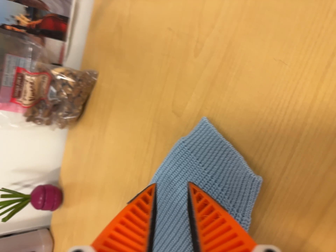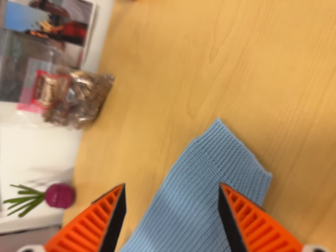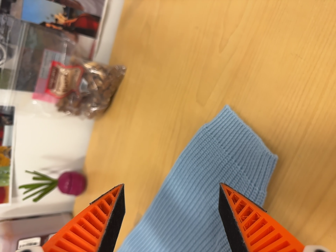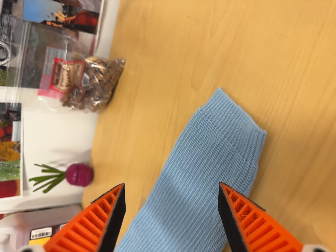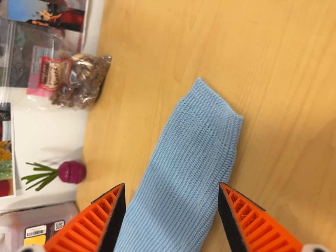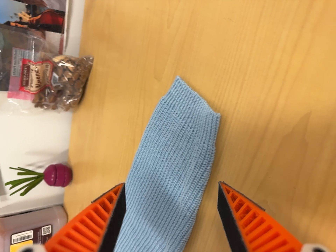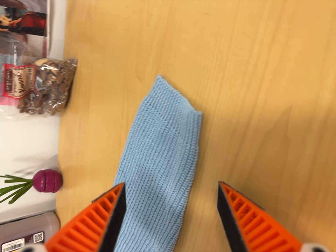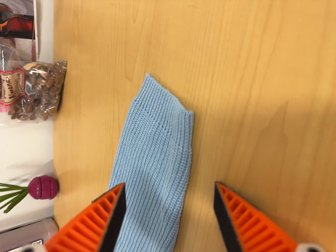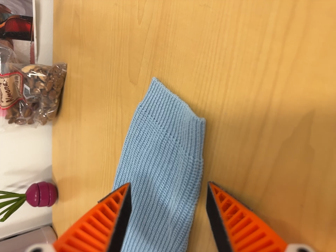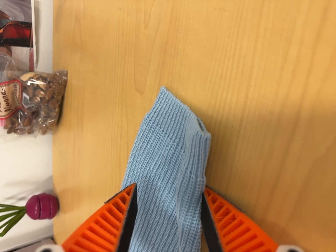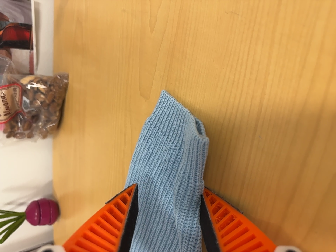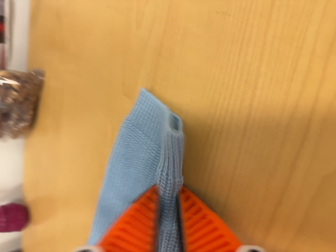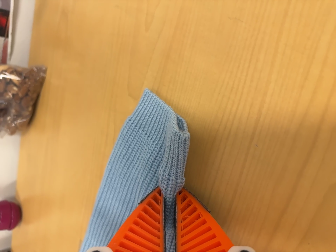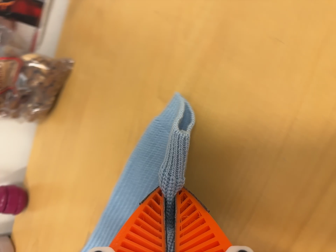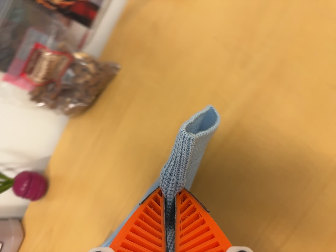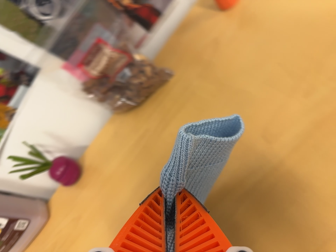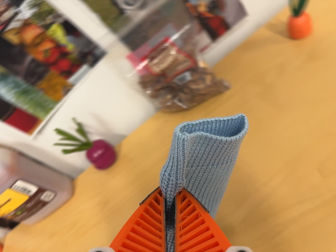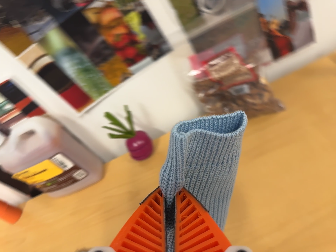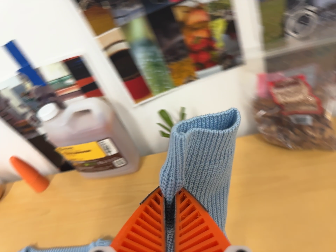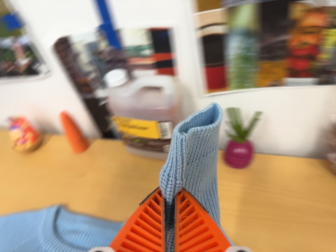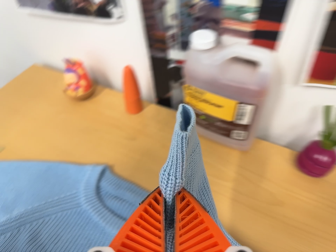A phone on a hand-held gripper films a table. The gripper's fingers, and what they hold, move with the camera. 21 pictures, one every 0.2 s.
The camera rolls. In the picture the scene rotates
clockwise.
0.0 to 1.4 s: The camera travels to its right and toward the bottom of its view, about 7 cm, so close, fixed things drift to the left. It rolls about its line of sight by about 10 degrees, and the scene rotates counterclockwise.
1.4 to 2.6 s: The camera travels to its left, about 8 cm. It rolls about its line of sight by about 10 degrees, and the scene rotates clockwise.
2.6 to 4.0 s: The camera pans to its left by about 20 degrees. It travels to its left, about 50 cm, so close, fixed things drift to the right. It rolls about its line of sight by about 90 degrees, and the scene rotates clockwise.
The film runs forward here.
